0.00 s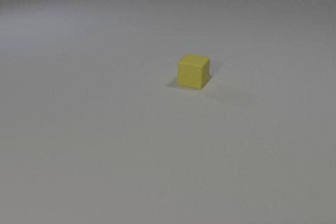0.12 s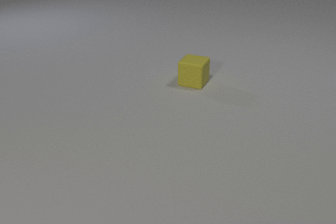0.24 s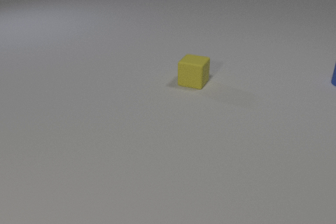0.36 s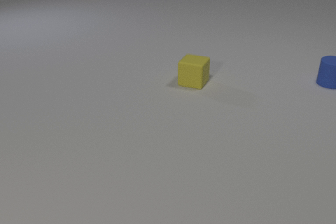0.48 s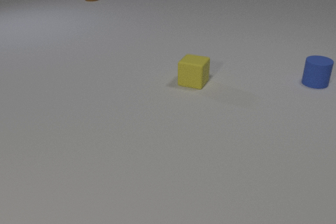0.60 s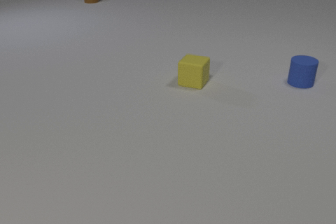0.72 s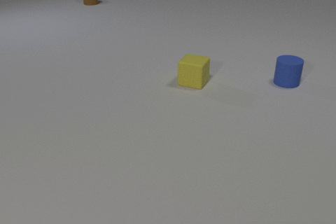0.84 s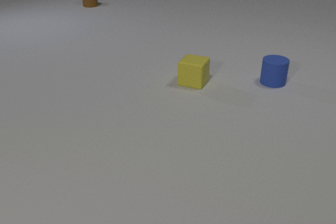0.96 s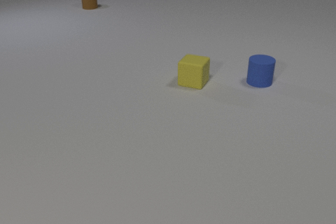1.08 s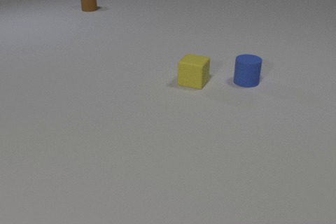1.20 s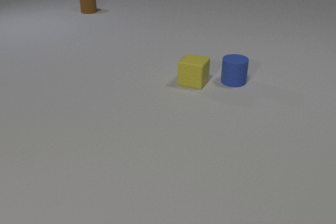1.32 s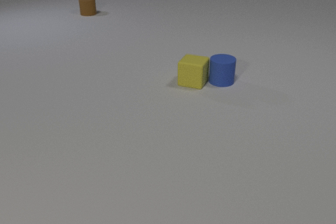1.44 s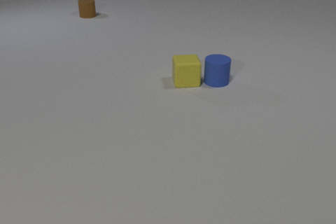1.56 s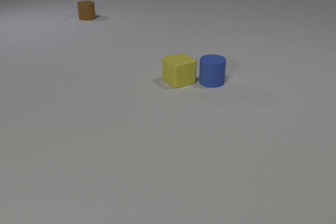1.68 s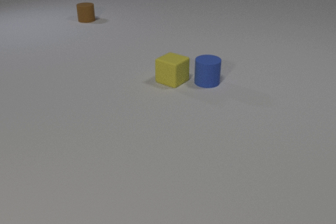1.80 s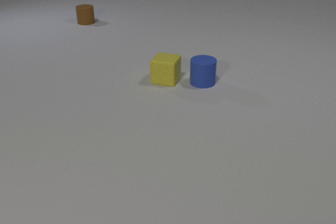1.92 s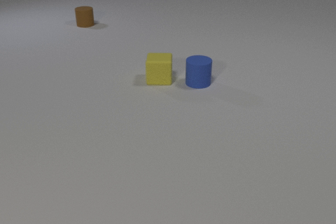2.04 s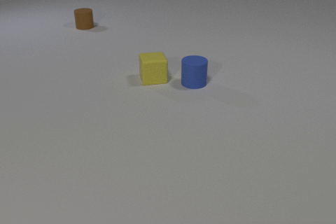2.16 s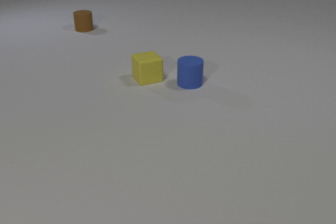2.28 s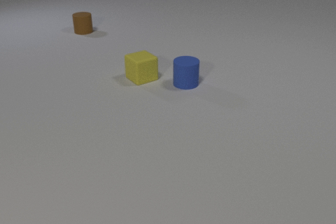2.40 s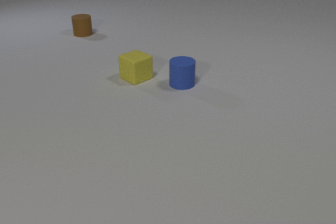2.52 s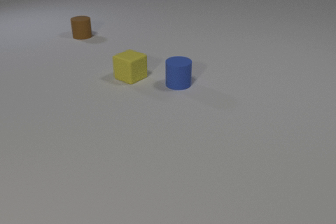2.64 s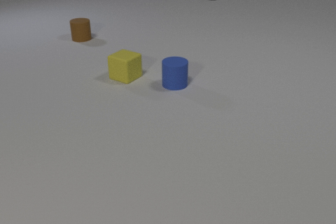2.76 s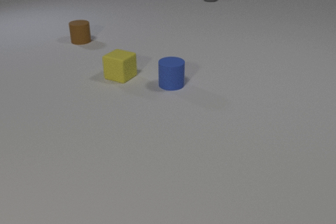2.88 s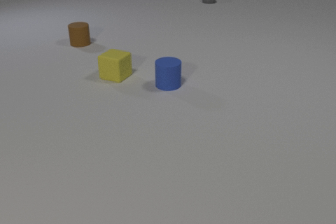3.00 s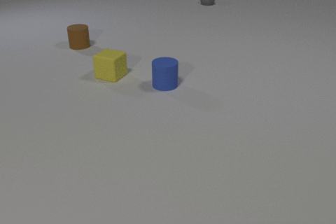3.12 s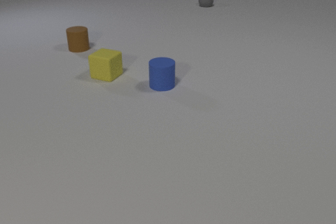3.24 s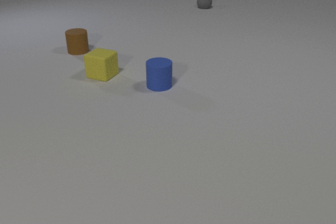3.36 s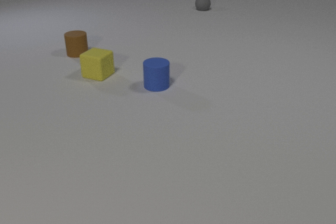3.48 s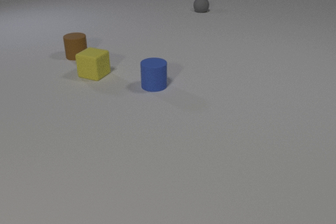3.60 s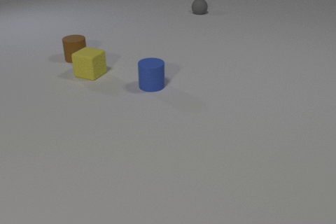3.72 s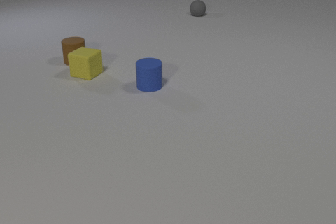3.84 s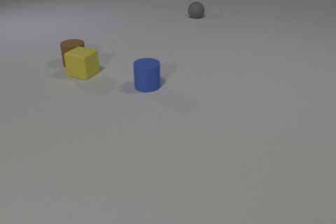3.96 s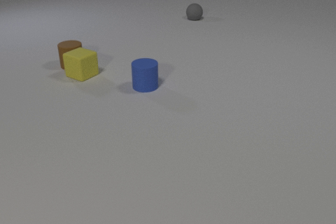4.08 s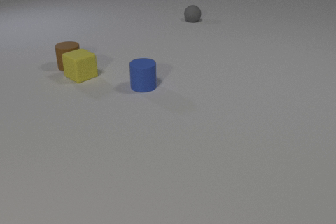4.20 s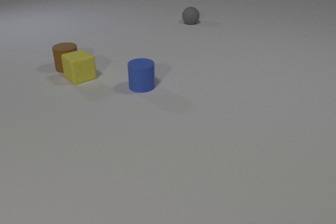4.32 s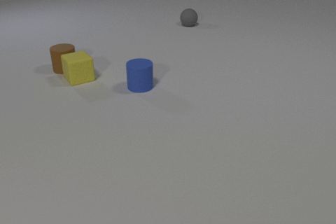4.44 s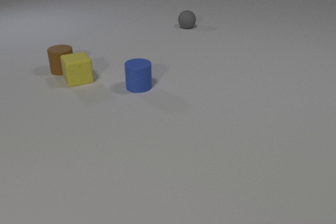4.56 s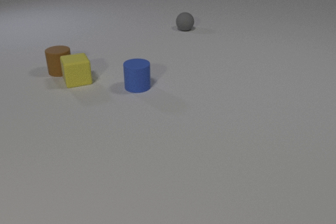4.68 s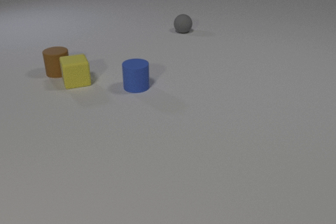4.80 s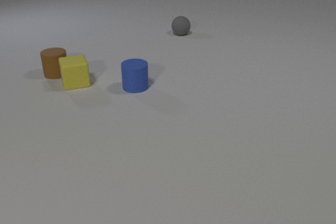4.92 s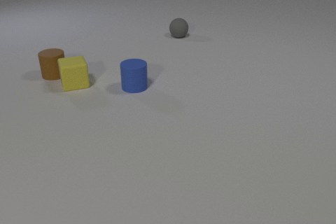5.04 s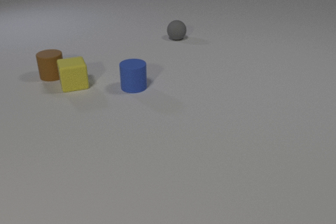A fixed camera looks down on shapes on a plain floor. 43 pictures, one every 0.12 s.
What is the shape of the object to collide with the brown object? cube.
How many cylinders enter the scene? 2.
How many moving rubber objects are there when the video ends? 4.
0.00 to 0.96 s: The blue rubber cylinder comes in at the right edge, slides to the left. The brown rubber cylinder comes in at the top edge, slides toward the camera.
0.96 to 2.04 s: The blue rubber cylinder slides to the left. The yellow rubber cube slides to the left, spins so that its near face slides to the right, counterclockwise seen from above. The brown rubber cylinder slides toward the camera. The blue rubber cylinder and the yellow rubber cube collide.
2.04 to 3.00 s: The blue rubber cylinder slides to the left. The yellow rubber cube slides to the left, spins counterclockwise seen from above by about 60 degrees, its near face sliding to the right. The gray rubber sphere comes in at the top edge, rolls toward the camera. The brown rubber cylinder slides toward the camera.
3.00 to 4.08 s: The blue rubber cylinder slides to the left. The yellow rubber cube slides to the left. The gray rubber sphere rolls toward the camera. The brown rubber cylinder slides toward the camera. The yellow rubber cube and the brown rubber cylinder collide.
4.08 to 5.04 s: The blue rubber cylinder slides to the left. The yellow rubber cube slides toward the camera, spins so that its near face slides to the left, clockwise seen from above. The gray rubber sphere rolls toward the camera. The brown rubber cylinder slides toward the camera and to the left.
